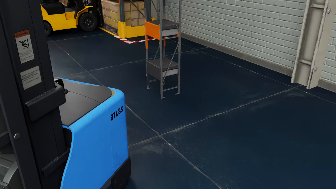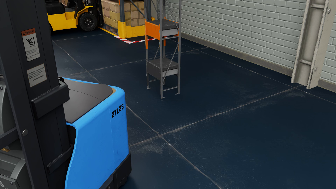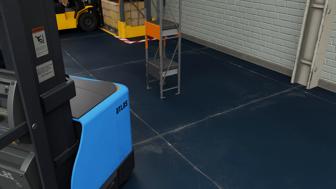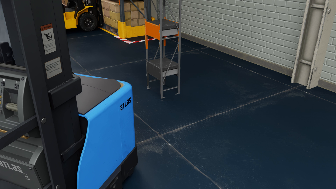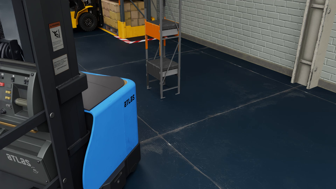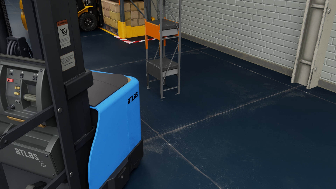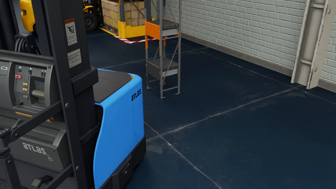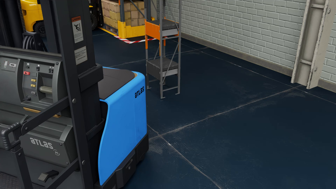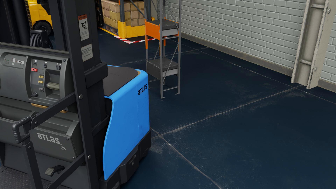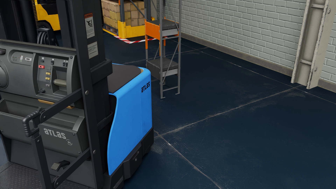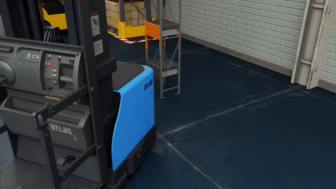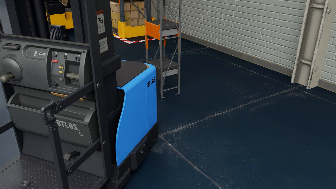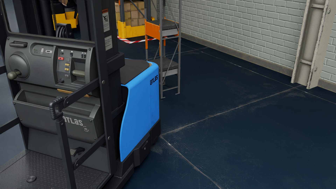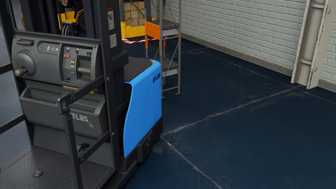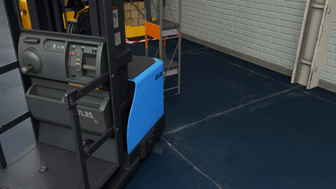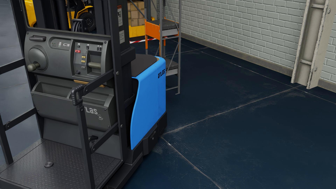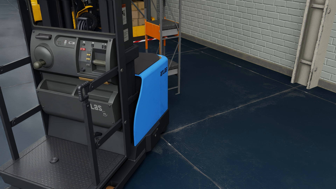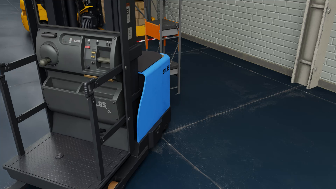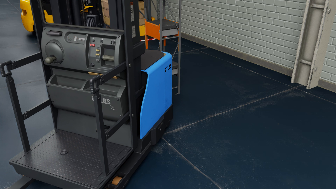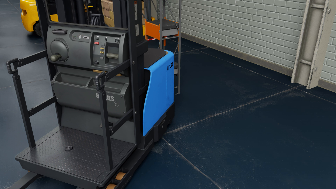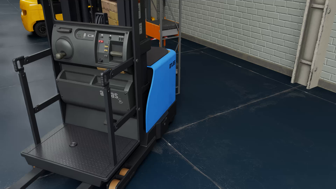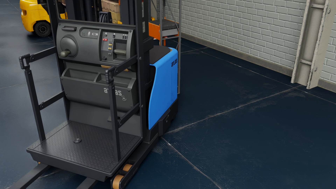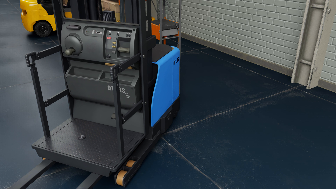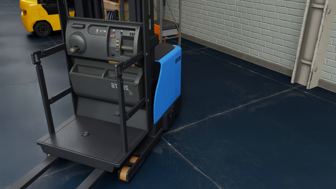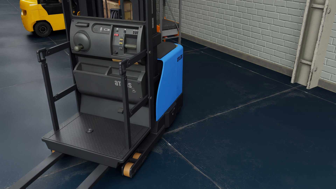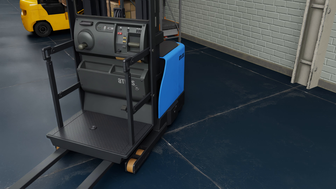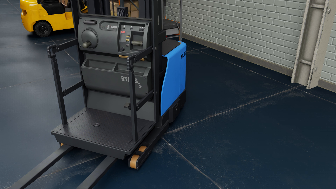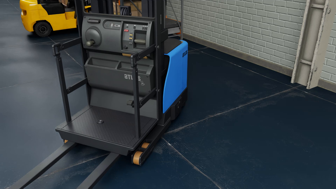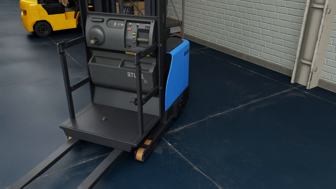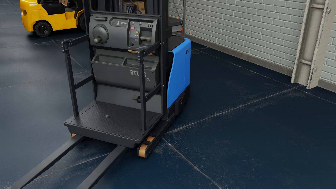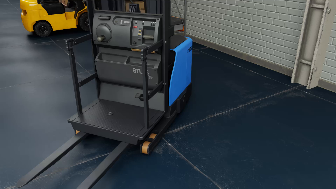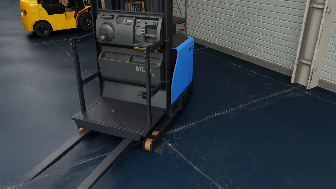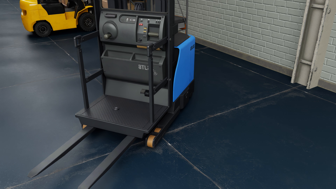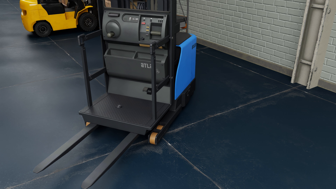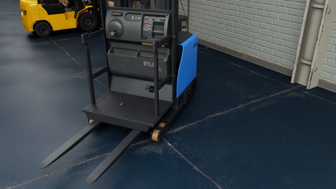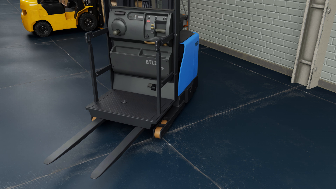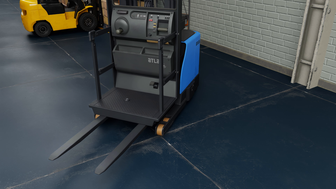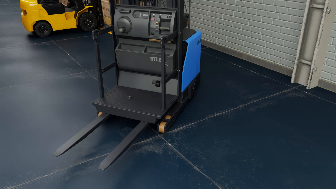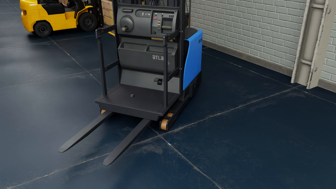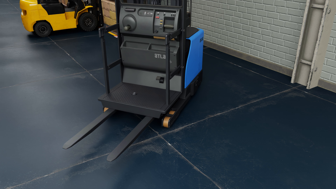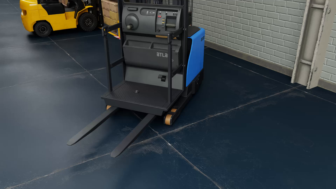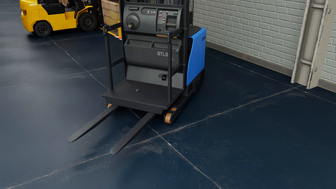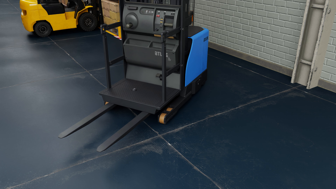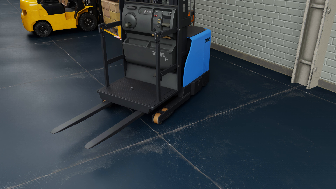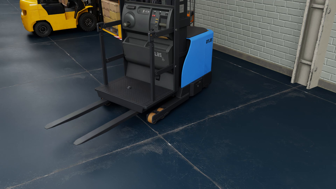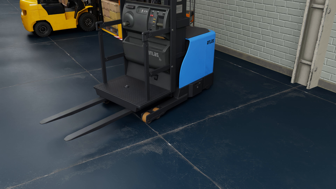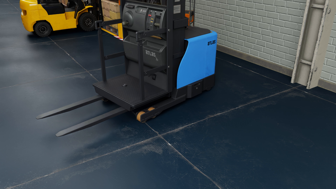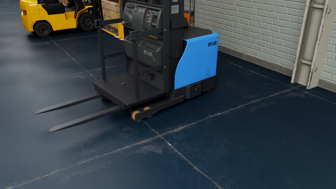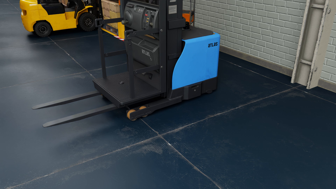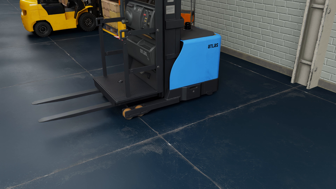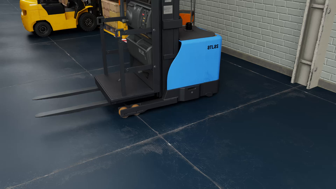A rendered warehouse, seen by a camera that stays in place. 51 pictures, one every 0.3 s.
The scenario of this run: A forklift runs into an object in its way.
